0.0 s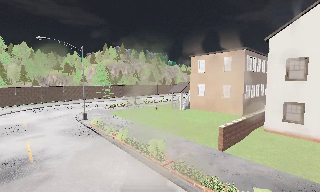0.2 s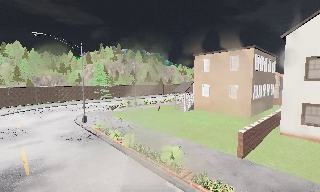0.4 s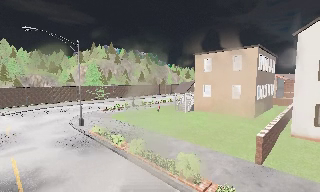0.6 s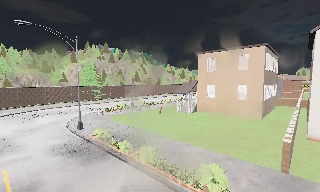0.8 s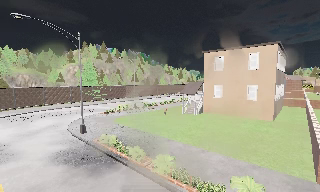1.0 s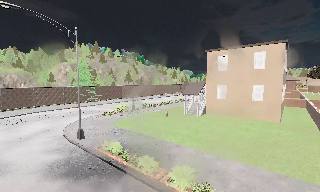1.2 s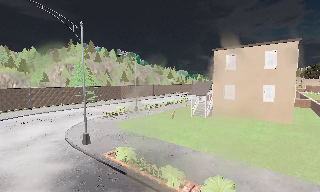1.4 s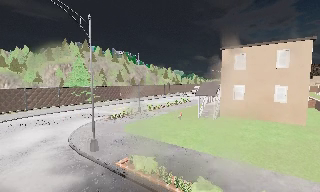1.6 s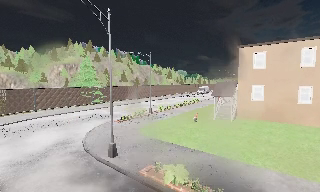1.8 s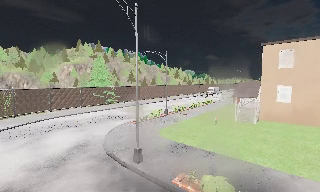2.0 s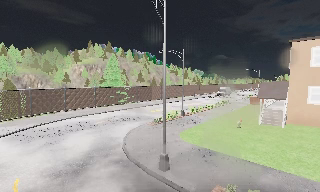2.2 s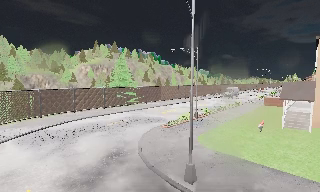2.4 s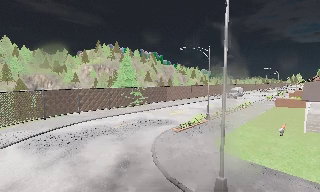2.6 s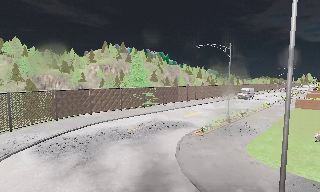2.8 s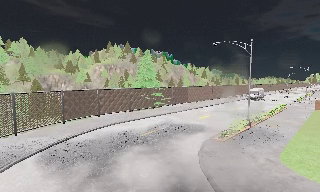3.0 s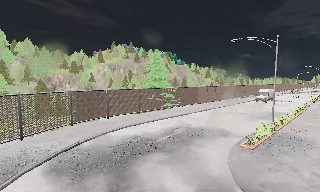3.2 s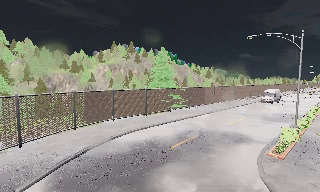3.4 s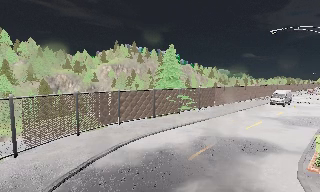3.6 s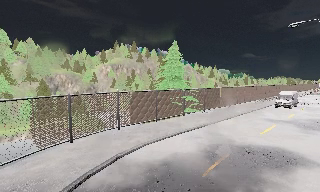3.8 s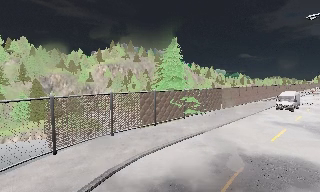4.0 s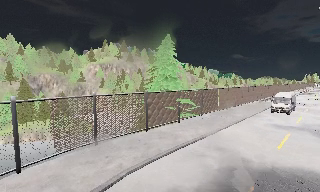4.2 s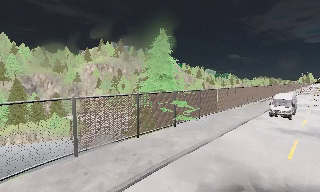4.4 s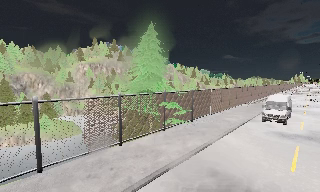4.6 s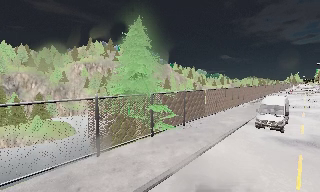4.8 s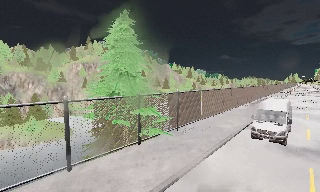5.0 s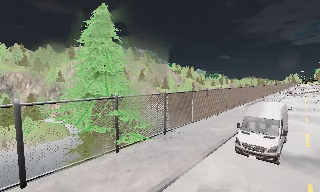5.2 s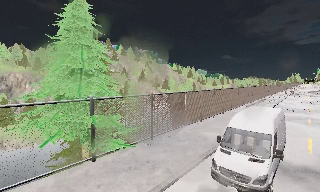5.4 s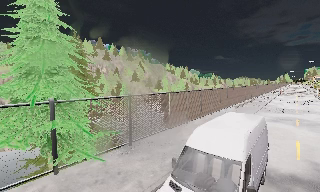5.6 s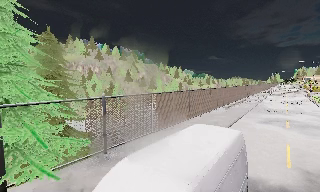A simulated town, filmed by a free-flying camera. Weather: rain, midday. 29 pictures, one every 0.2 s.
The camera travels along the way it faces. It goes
forward.
0.0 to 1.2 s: The camera pans to its right, which is clockwise from overhead, by about 10 degrees. It travels to its left and forward, about 8 m, so close, fixed things drift to the right.
1.2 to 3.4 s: The camera swings to its left by about 10 degrees, and the scene slides to the right. It travels to its left and forward, about 15 m, so close, fixed things drift to the right.
3.4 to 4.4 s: The camera travels forward, about 7 m, so what stands in front looms larger.
4.4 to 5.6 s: The camera travels forward and to its right, about 8 m, so what stands in front looms larger.
The film runs forward here.
